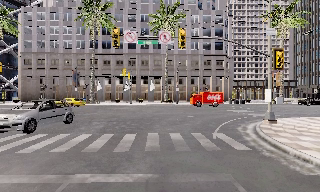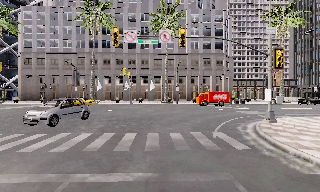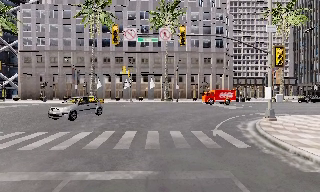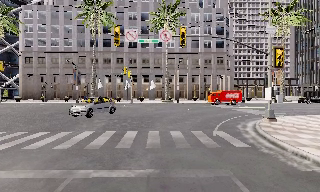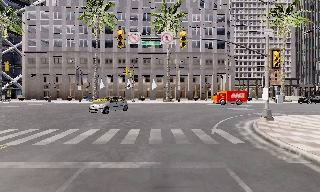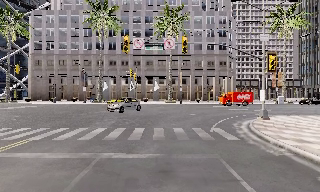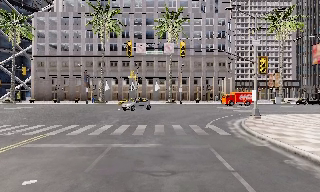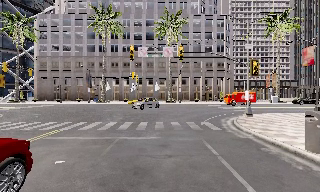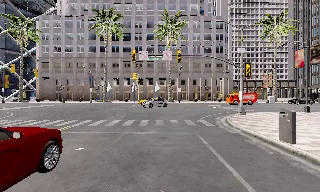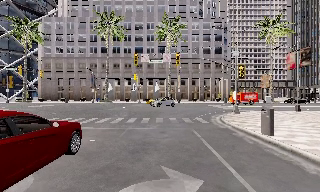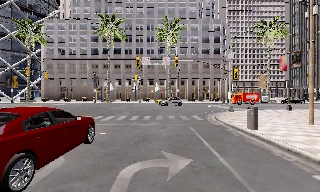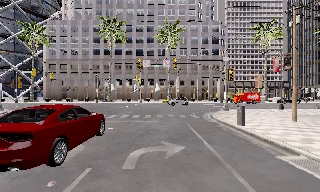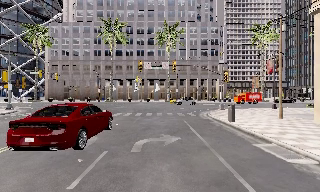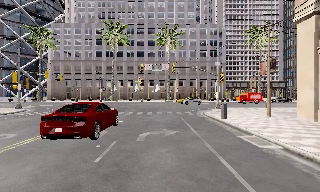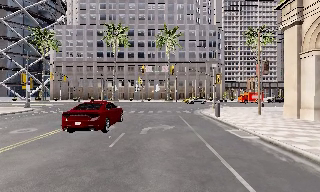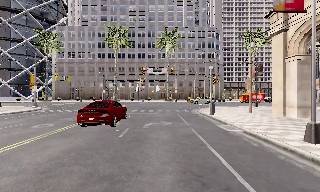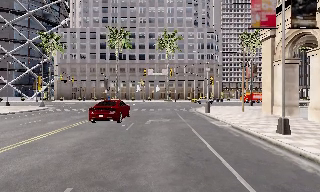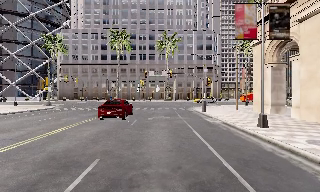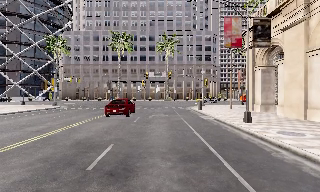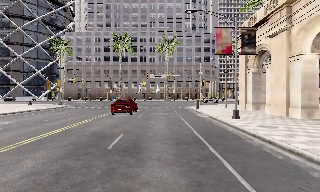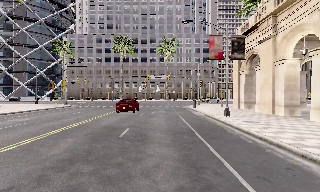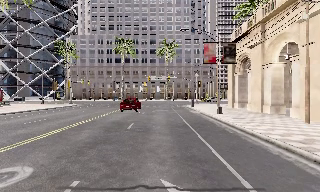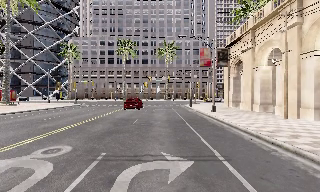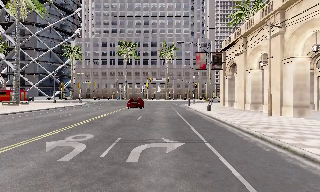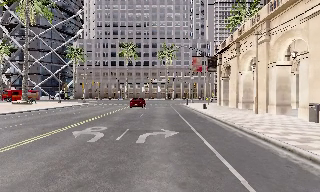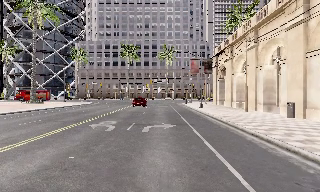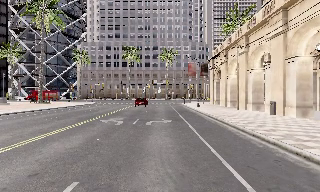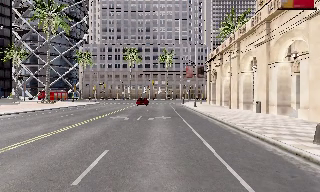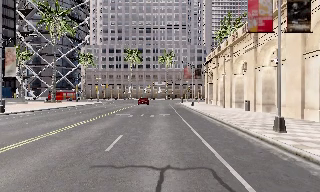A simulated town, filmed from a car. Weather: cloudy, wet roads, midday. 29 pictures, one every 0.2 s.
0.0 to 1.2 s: The camera travels backward, about 2 m, so what stands in front gets smaller. It gains speed.
1.2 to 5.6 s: The camera travels backward, about 30 m, so what stands in front gets smaller. It gains speed.
The film runs backward here.
